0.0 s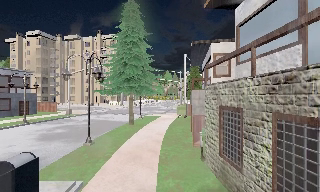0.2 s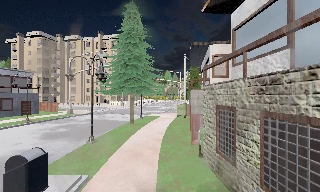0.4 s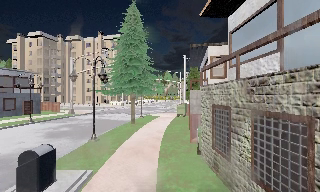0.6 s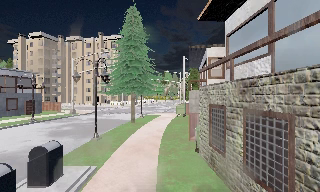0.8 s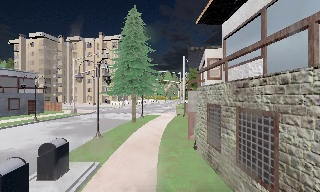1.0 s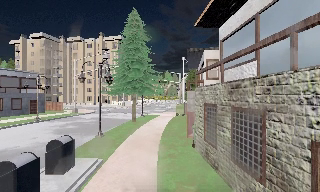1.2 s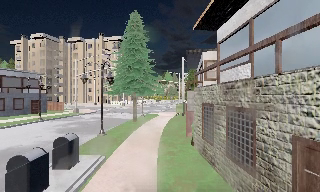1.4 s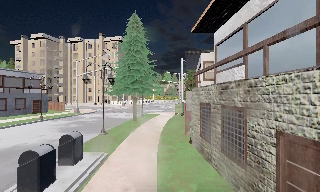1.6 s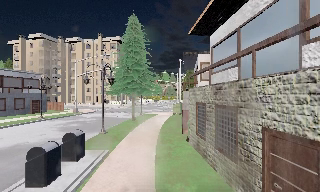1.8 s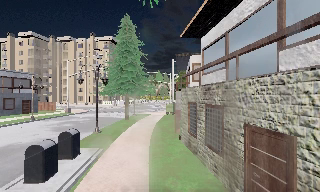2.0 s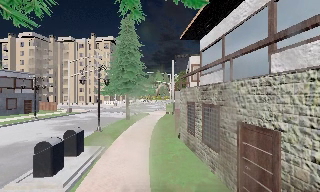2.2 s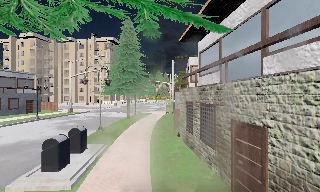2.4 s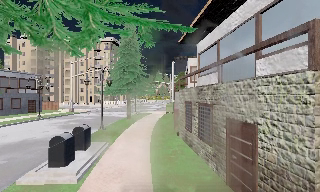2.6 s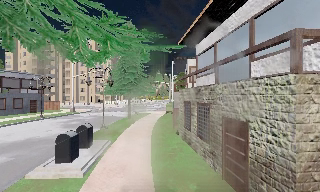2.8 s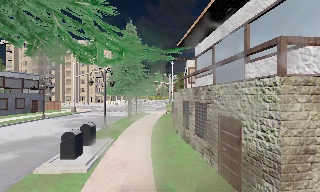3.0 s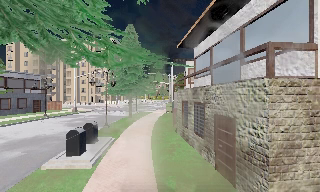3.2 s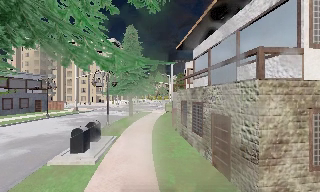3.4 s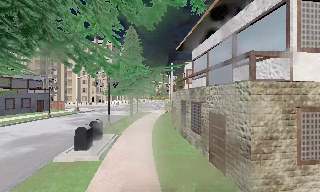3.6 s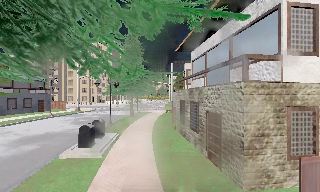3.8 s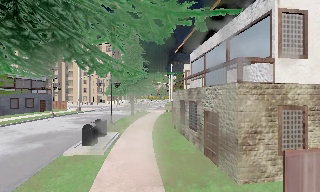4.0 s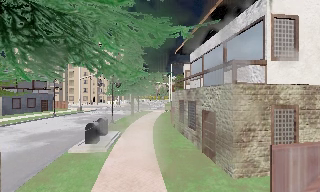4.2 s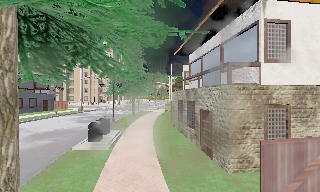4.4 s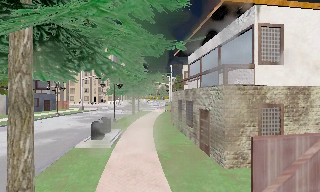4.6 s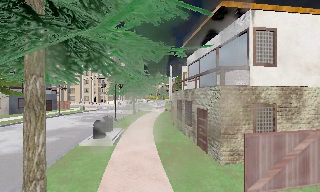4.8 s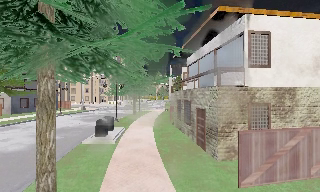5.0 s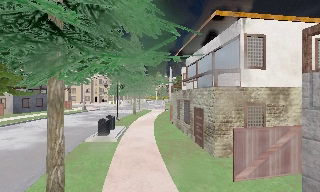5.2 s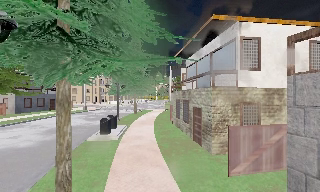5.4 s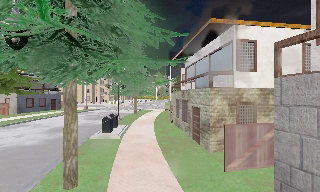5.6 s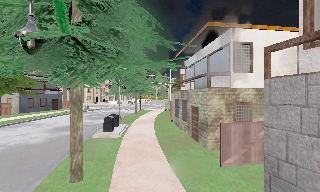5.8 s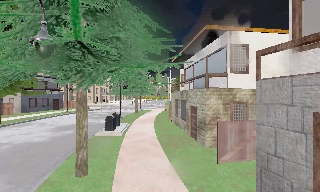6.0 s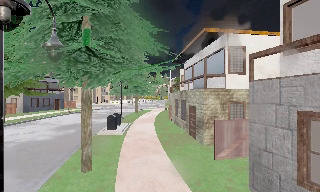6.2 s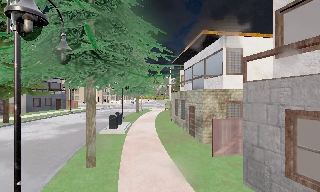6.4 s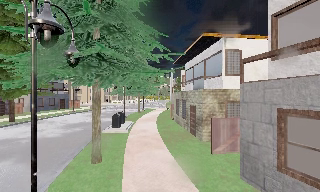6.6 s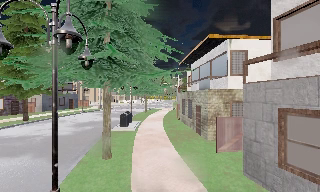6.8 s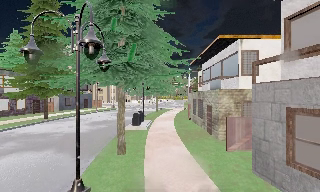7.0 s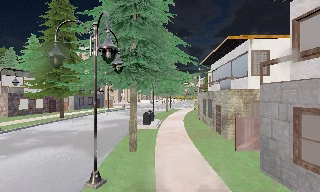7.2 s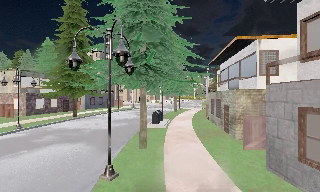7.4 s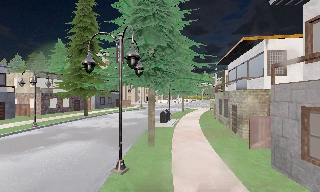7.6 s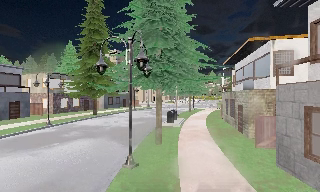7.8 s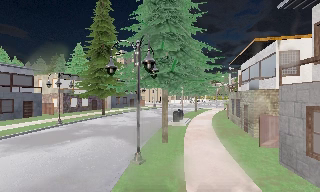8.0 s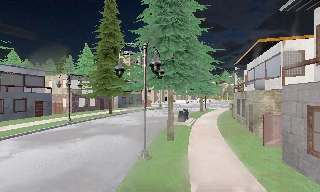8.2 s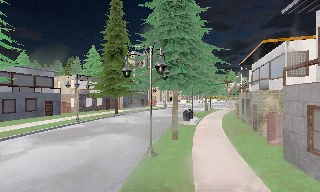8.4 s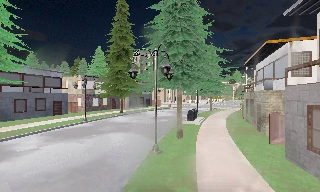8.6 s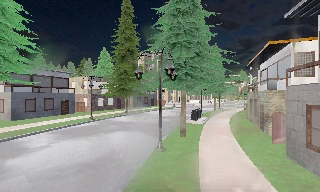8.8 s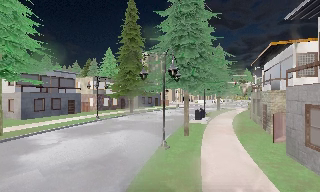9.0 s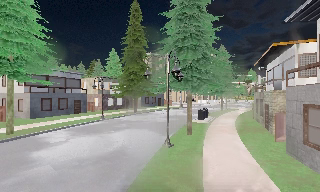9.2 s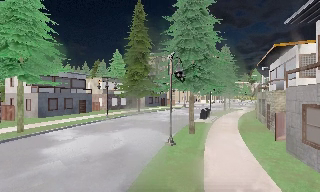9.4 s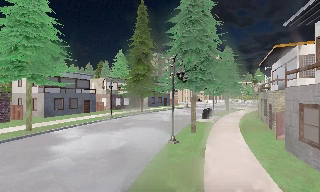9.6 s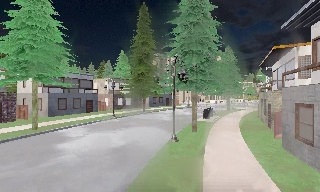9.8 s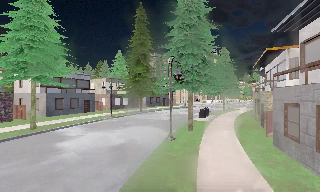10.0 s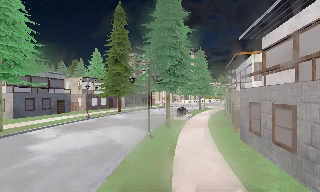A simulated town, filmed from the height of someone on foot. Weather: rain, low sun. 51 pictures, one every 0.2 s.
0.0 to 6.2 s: The camera travels backward, about 10 m, so what stands in front gets smaller.
6.2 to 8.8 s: The camera swings to its left by about 30 degrees, and the scene slides to the right. It travels backward, about 4 m, so what stands in front gets smaller.
8.8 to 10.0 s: The camera travels backward, about 2 m, so what stands in front gets smaller.
The film runs backward here.
